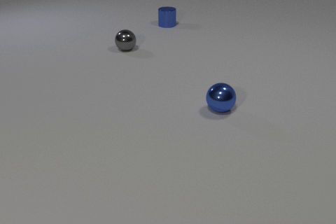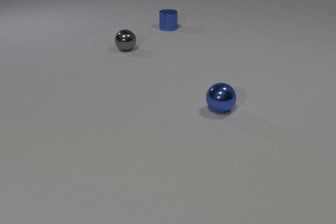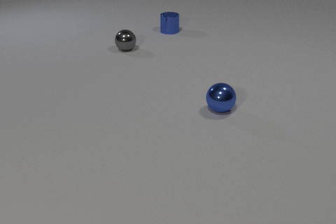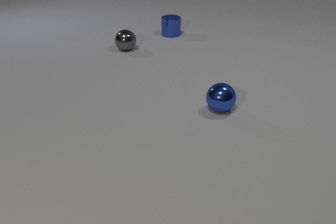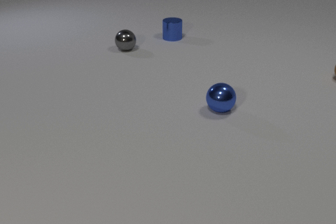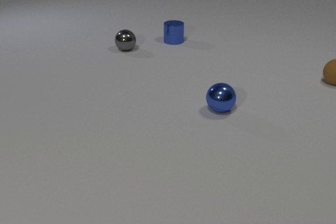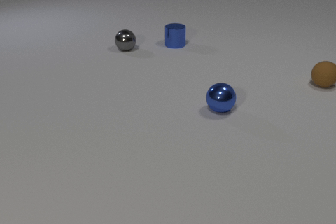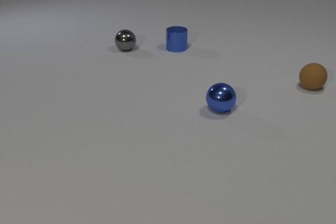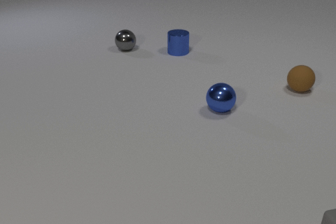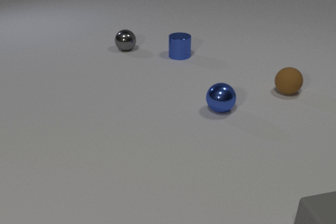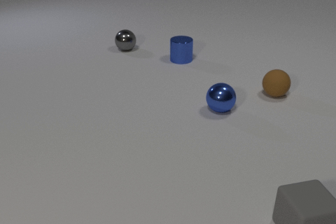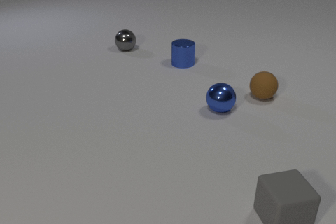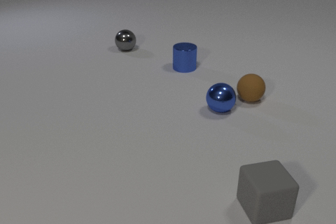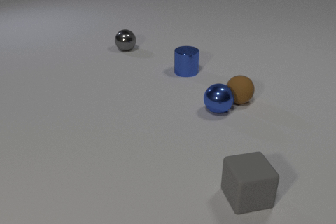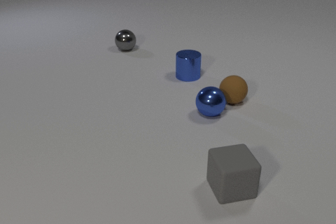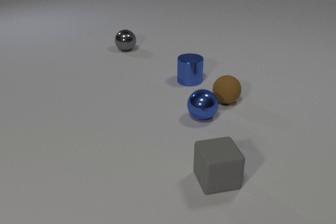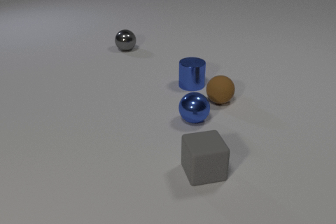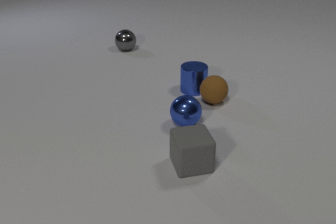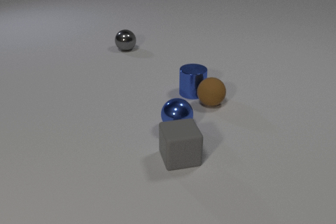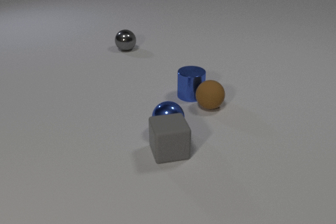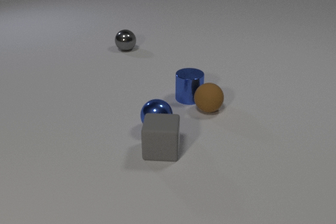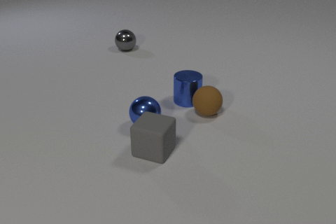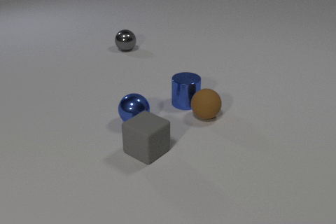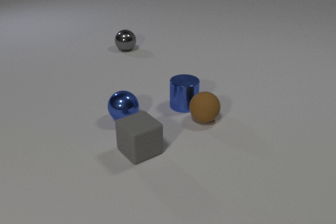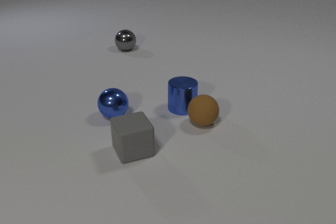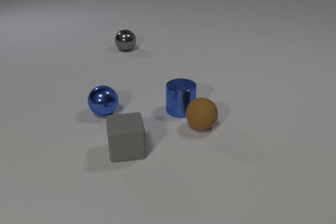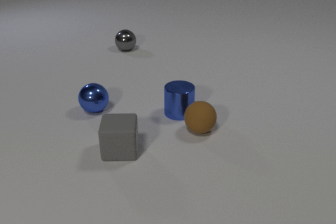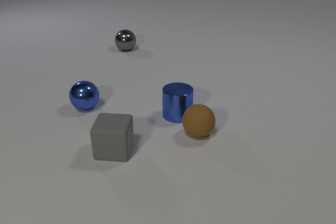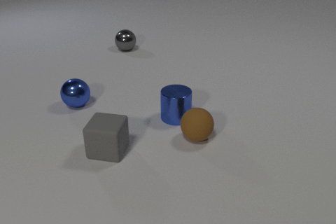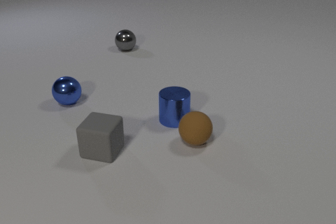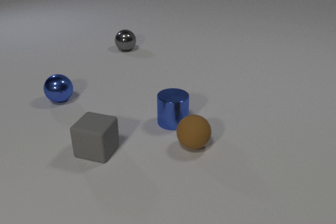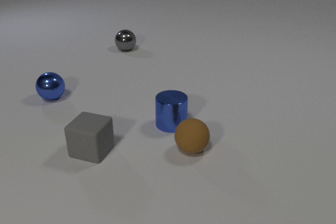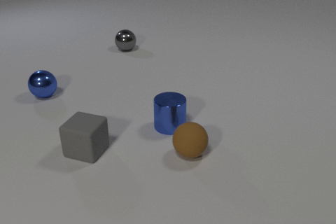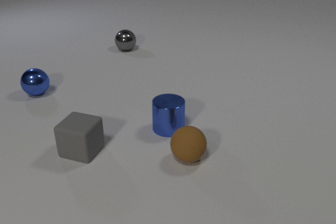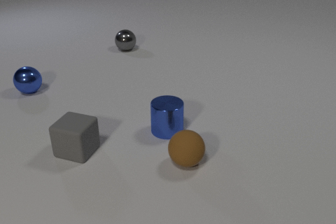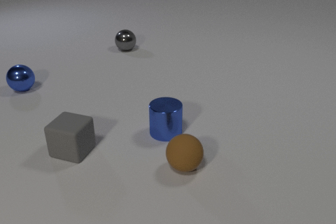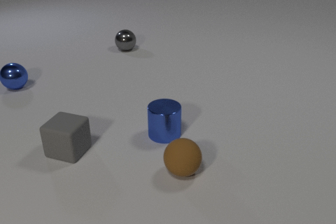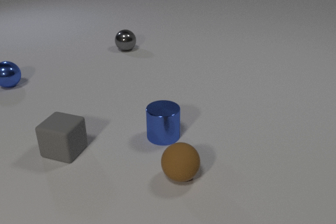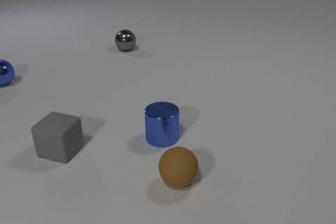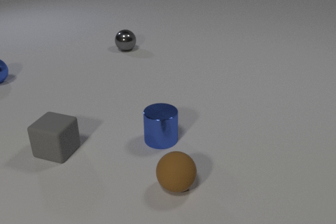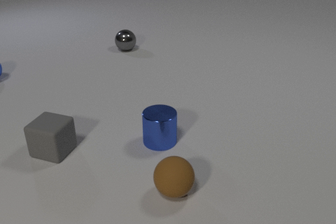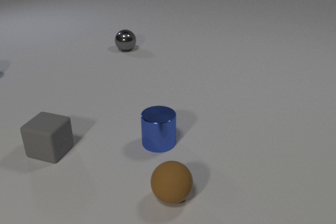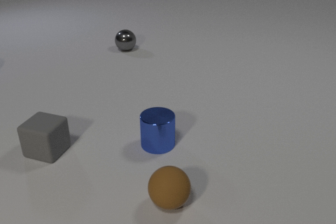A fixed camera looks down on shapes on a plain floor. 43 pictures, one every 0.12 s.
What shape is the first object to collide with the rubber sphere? sphere.
How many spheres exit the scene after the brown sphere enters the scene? 1.
Are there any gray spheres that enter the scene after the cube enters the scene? no.
0.00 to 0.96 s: The brown rubber sphere comes in at the right edge, rolls to the left and toward the camera. The blue metal cylinder slides toward the camera. The gray rubber cube comes in at the bottom edge.
0.96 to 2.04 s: The brown rubber sphere rolls to the left and toward the camera. The blue metal sphere rolls to the left and toward the camera. The blue metal cylinder slides toward the camera. The gray rubber cube slides to the left and away from the camera. The brown rubber sphere and the blue metal sphere collide.
2.04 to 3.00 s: The brown rubber sphere rolls toward the camera. The blue metal sphere rolls to the left. The blue metal cylinder slides toward the camera. The gray rubber cube slides to the left, spins so that its near face slides to the left, clockwise seen from above. The brown rubber sphere and the blue metal cylinder collide. The blue metal sphere and the gray rubber cube collide.
3.00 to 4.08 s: The brown rubber sphere rolls toward the camera. The blue metal sphere rolls to the left and away from the camera. The blue metal cylinder slides toward the camera. The gray rubber cube slides to the left, spins clockwise seen from above by about 30 degrees, its near face sliding to the left.
4.08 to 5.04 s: The brown rubber sphere rolls toward the camera. The blue metal sphere rolls away from the camera and to the left, leaves at the left edge. The blue metal cylinder slides toward the camera. The gray rubber cube slides to the left.
